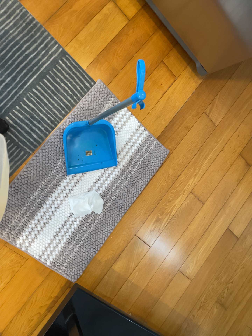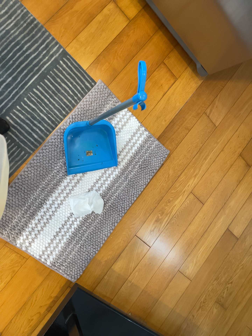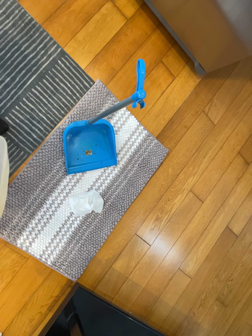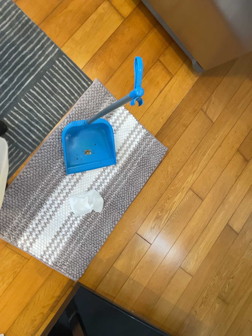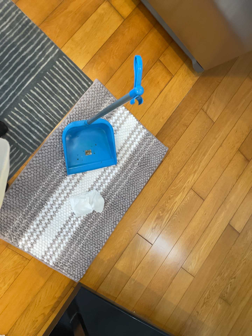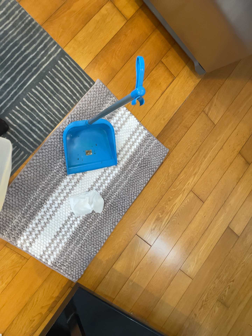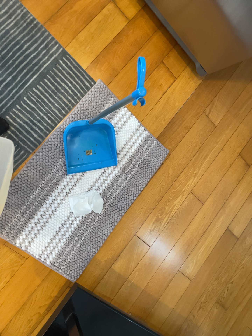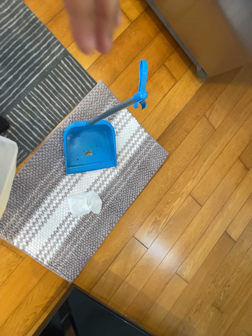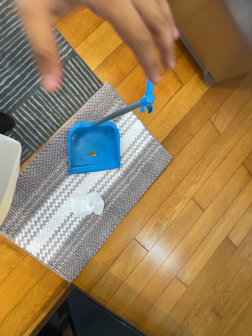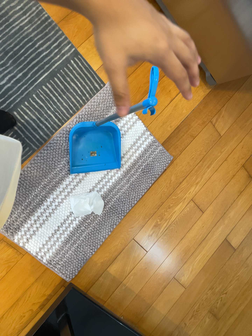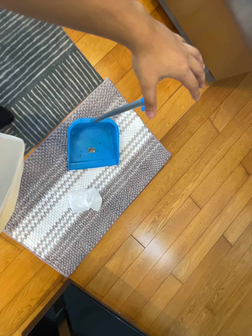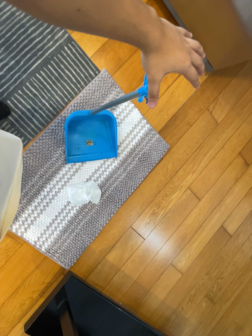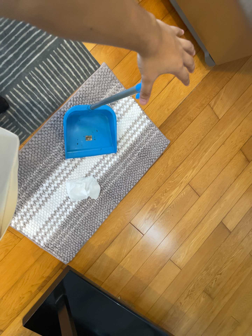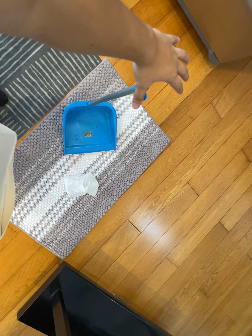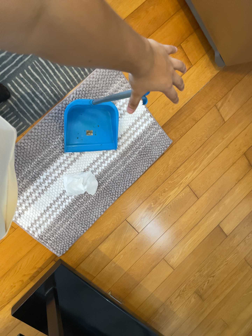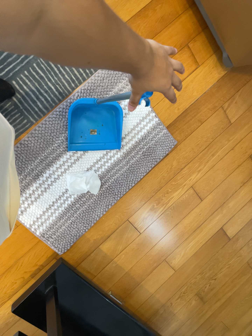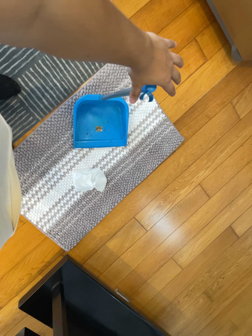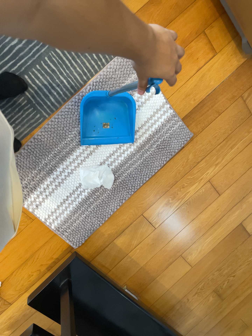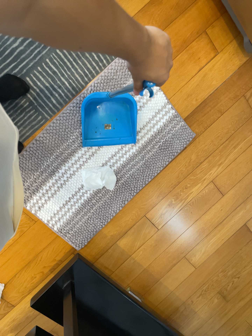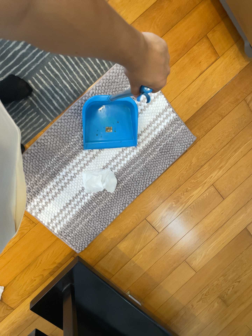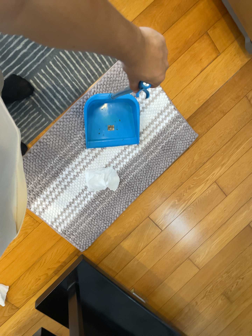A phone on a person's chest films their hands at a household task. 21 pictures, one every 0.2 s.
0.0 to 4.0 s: The camera travels forward and to its right, about 9 cm, so what stands in front looms larger. It rolls about its line of sight by about 10 degrees, and the scene rotates clockwise.
The film runs forward here.
